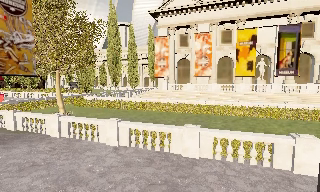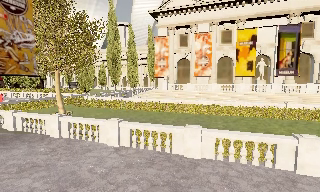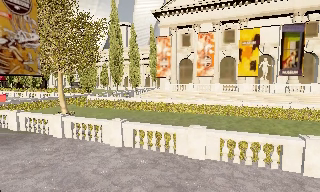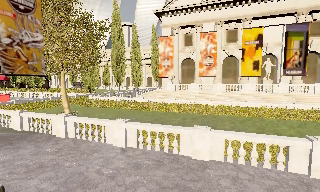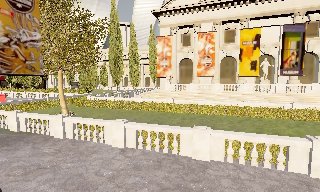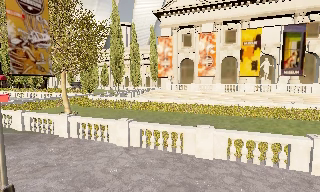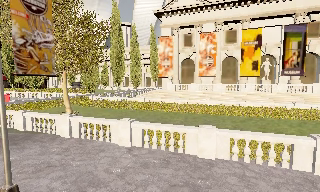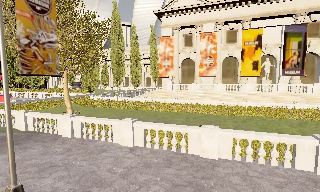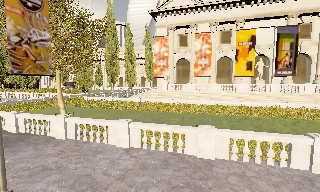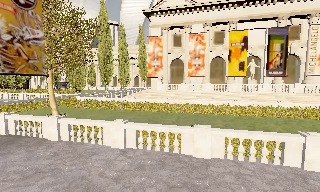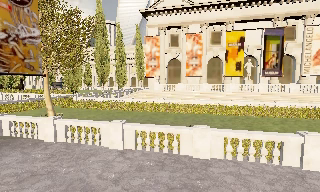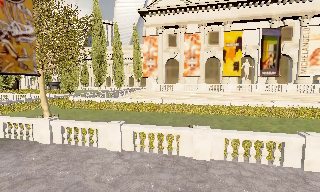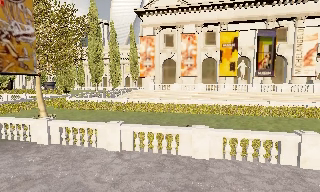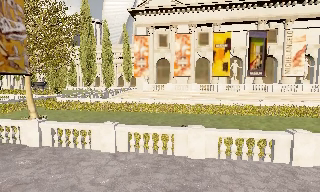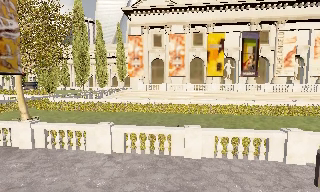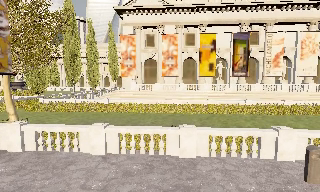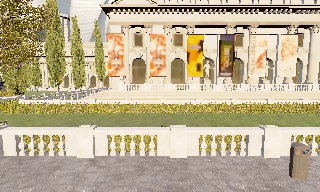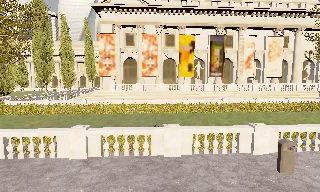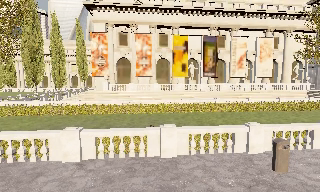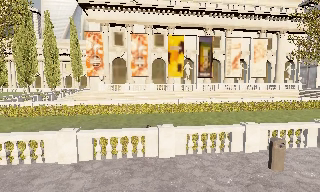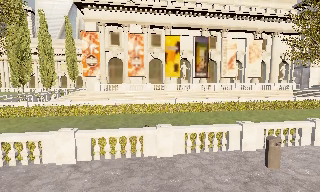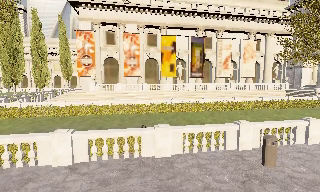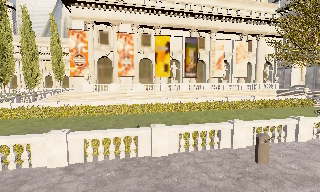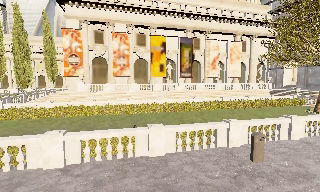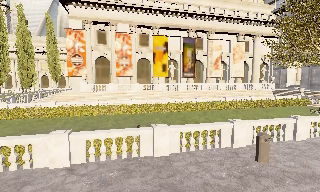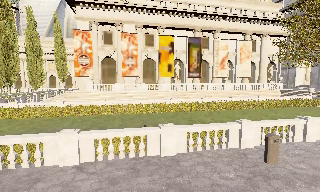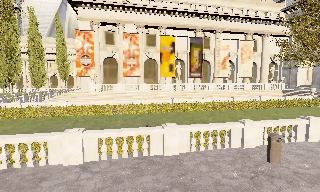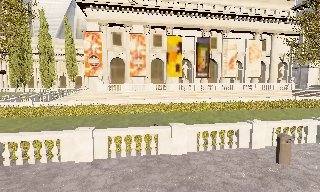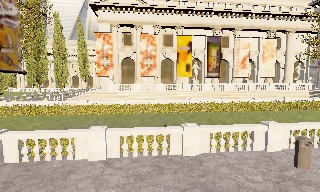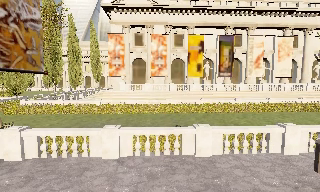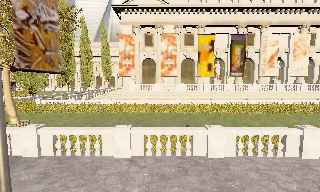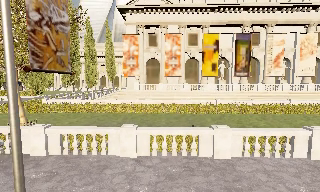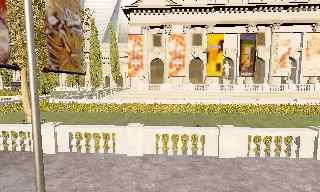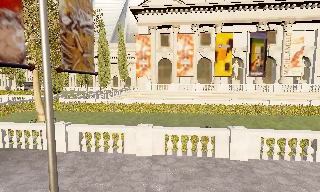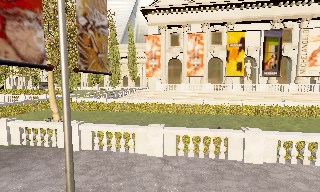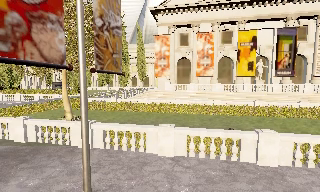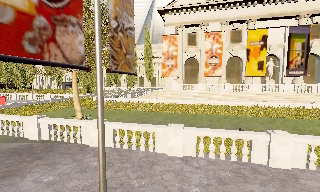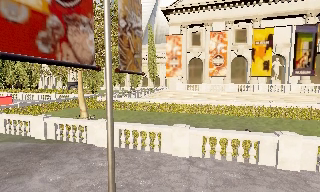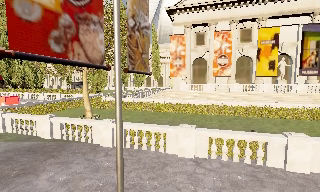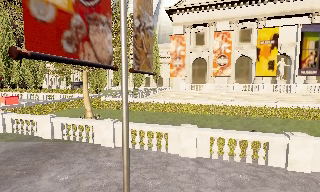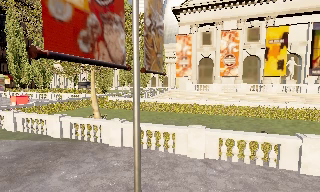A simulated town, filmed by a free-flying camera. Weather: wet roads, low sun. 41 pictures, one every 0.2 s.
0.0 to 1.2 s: The camera travels to its left, about 0.5 m, so close, fixed things drift to the right.
1.2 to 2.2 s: The camera shifts only a little, or ends up much as it began.
2.2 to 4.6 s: The camera swings to its right by about 25 degrees, and the scene slides to the left. It travels to its left, about 1.5 m.
4.6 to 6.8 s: The camera swings to its left by about 25 degrees, and the scene slides to the right. It travels to its left, about 1 m, so close, fixed things drift to the right.
6.8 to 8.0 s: The camera travels to its left, about 0.5 m, so close, fixed things drift to the right.
The film runs forward here.
